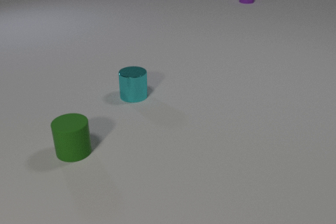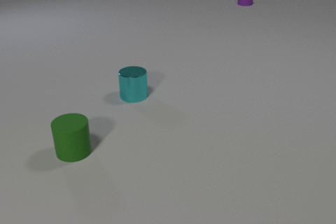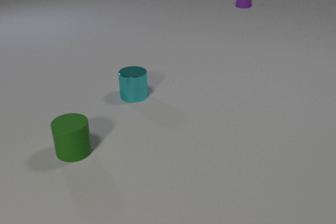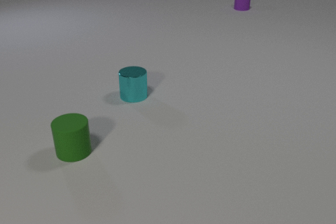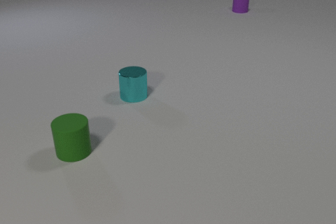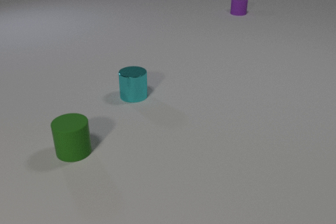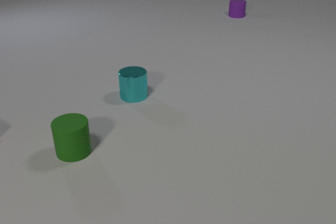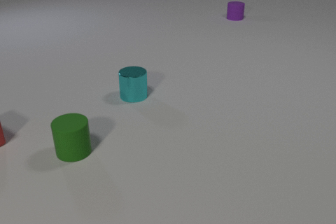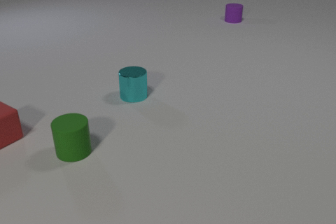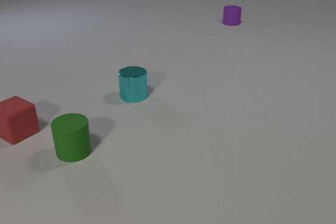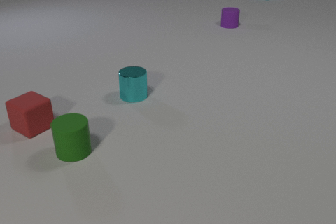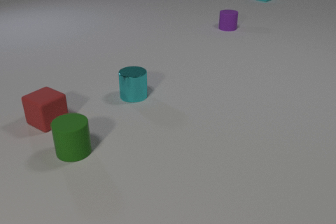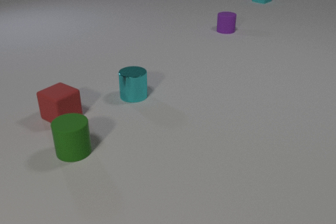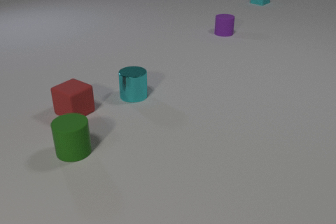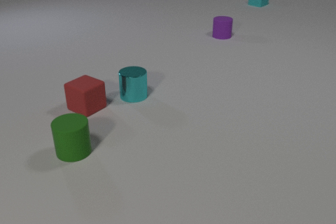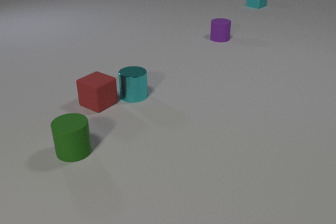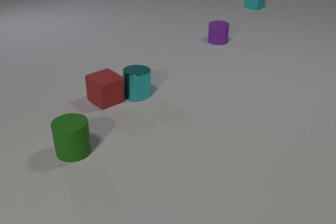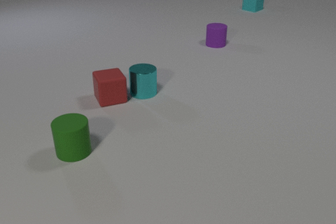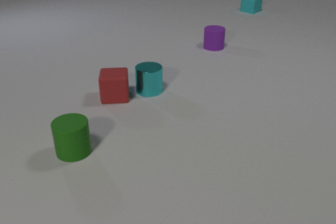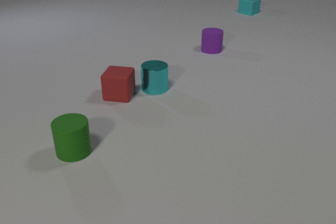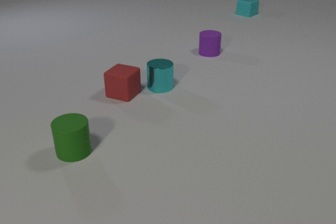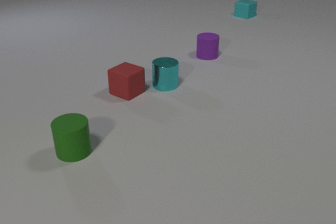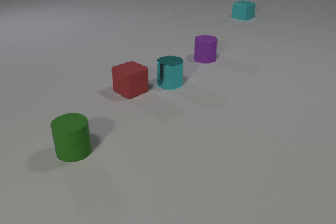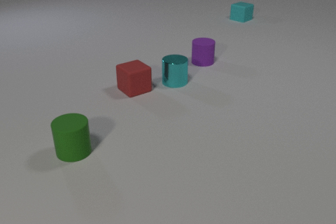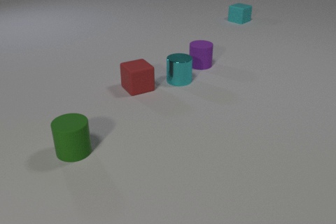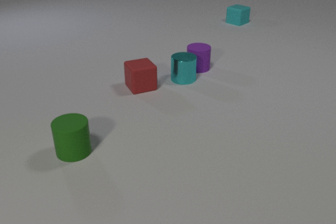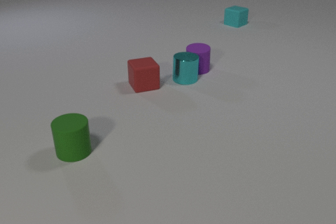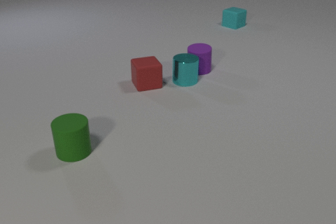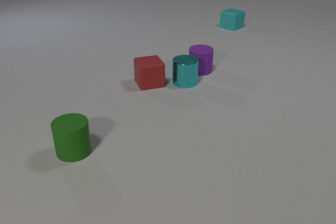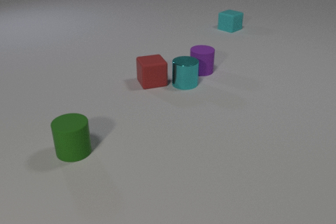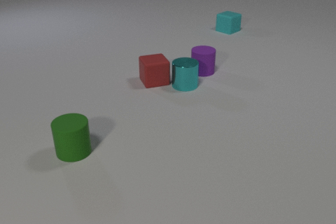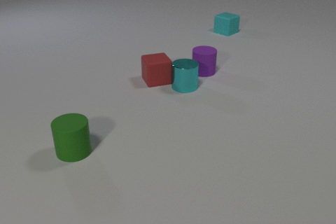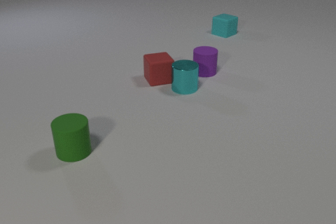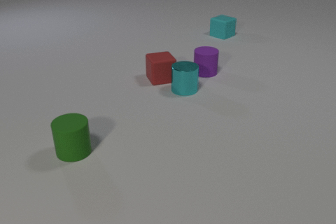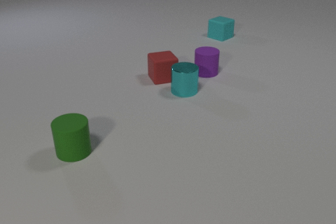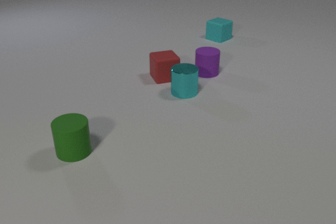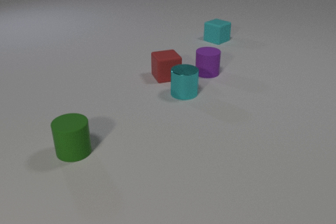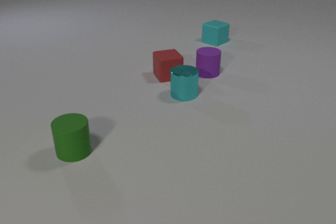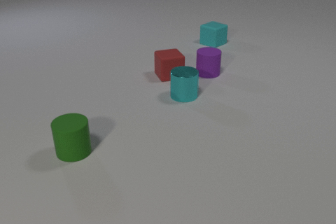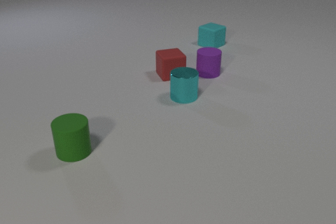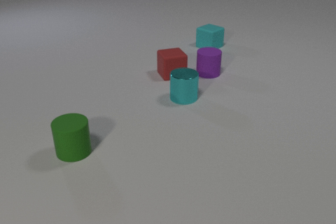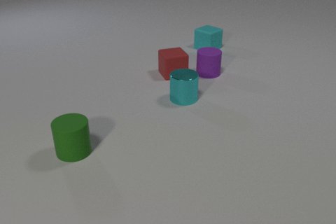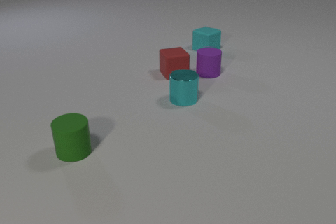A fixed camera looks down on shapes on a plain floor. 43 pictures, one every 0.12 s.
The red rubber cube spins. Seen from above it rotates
clockwise.
The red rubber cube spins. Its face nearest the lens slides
to the left.
0.00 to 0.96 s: The red rubber cube comes in at the left edge, slides to the right. The purple rubber cylinder slides toward the camera.
0.96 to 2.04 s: The red rubber cube slides to the right and away from the camera, spins clockwise seen from above by about 30 degrees, its near face sliding to the left. The cyan metal cylinder slides to the right and away from the camera. The purple rubber cylinder slides toward the camera. The cyan rubber cube slides toward the camera. The red rubber cube and the cyan metal cylinder collide.
2.04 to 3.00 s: The red rubber cube slides to the right and away from the camera, spins so that its near face slides to the left, clockwise seen from above. The cyan metal cylinder slides to the right and away from the camera. The purple rubber cylinder slides toward the camera. The cyan rubber cube slides toward the camera.
3.00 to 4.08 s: The red rubber cube slides to the right and away from the camera. The cyan metal cylinder slides toward the camera. The purple rubber cylinder slides toward the camera and to the right. The cyan rubber cube slides toward the camera. The cyan metal cylinder and the purple rubber cylinder collide.
4.08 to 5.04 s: The red rubber cube slides to the right and away from the camera. The cyan metal cylinder slides toward the camera. The cyan rubber cube slides toward the camera.
What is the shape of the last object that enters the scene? cube.
What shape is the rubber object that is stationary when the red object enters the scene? cylinder.
What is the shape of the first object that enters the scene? cube.
